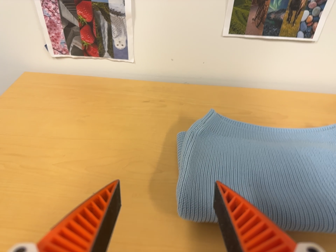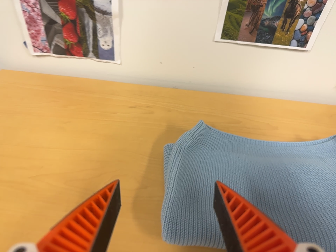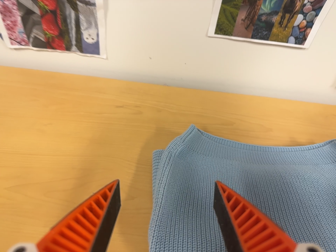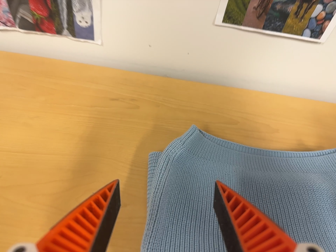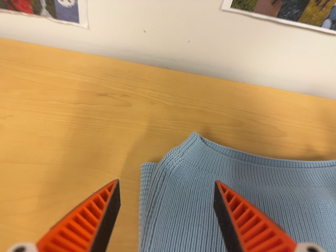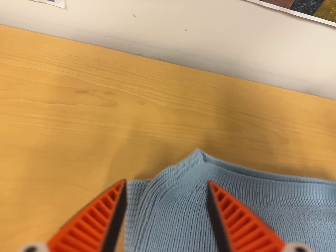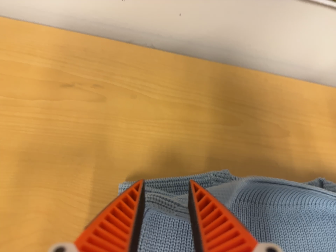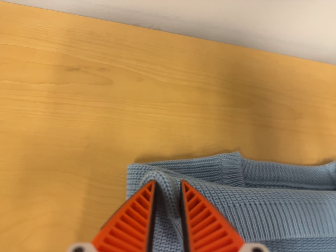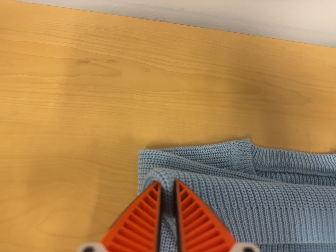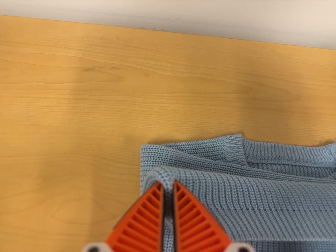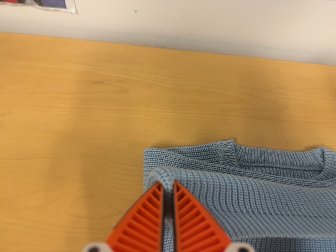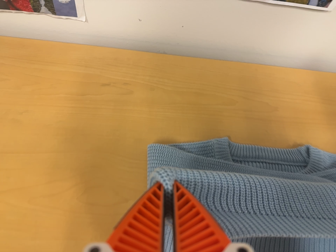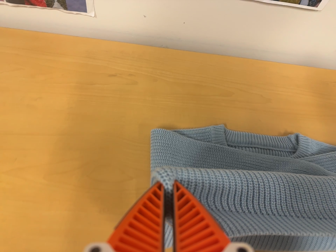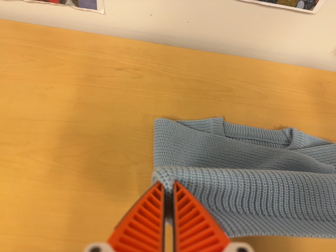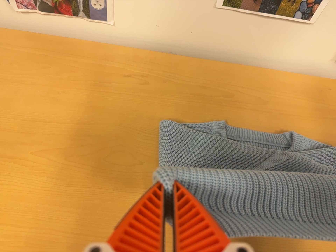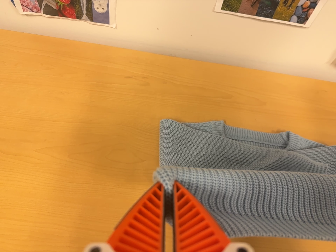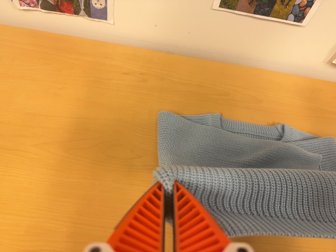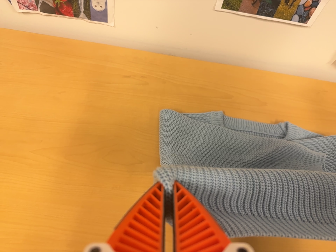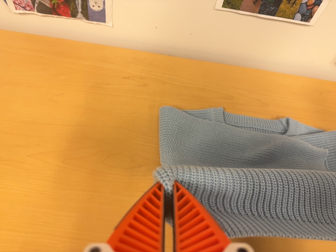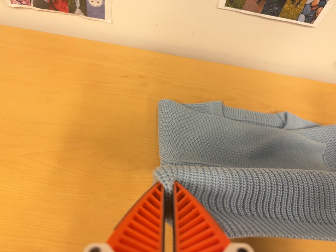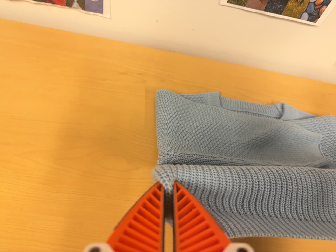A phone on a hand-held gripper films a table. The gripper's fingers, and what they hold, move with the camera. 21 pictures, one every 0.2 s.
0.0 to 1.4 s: The camera travels forward and toward the top of its view, about 28 cm, so what stands in front looms larger. Its aim tips toward the bottom of its view by about 25 degrees.
1.4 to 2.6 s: The camera travels backward and toward the bottom of its view, about 20 cm, so what stands in front gets smaller.
2.6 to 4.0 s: The camera shifts only a little, or ends up much as it began.
The film runs backward here.
